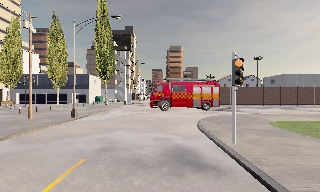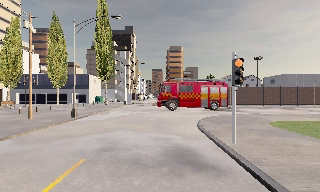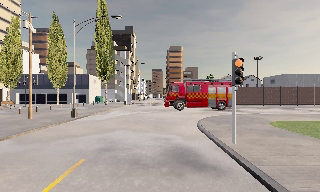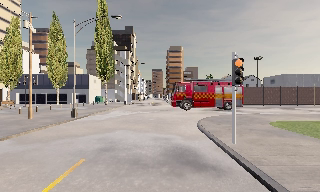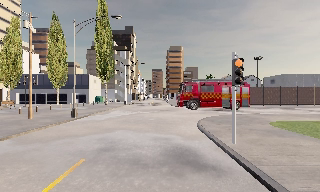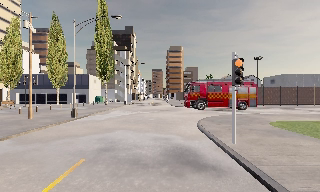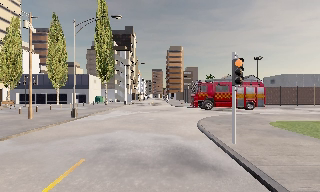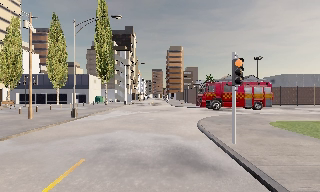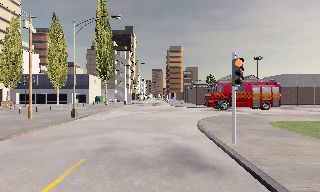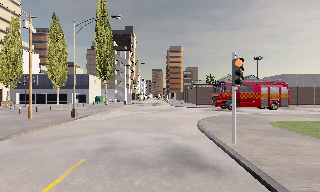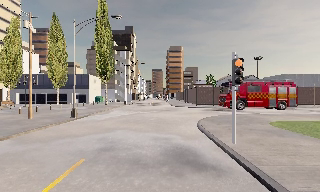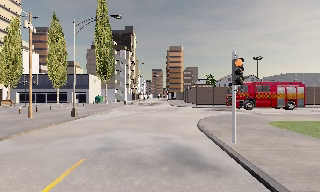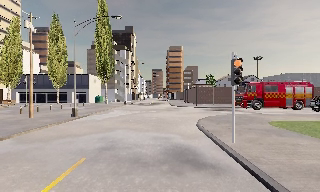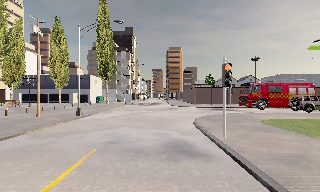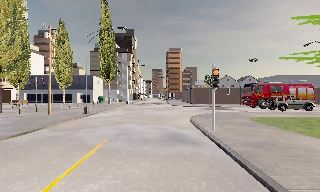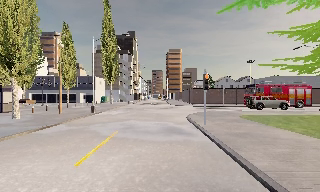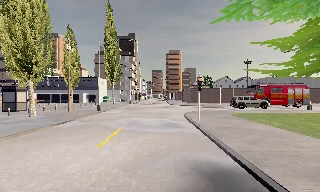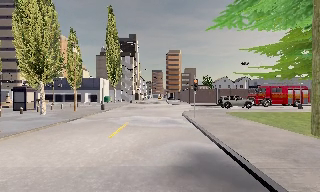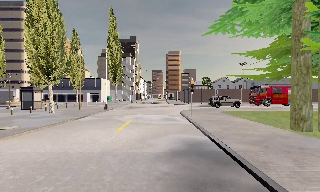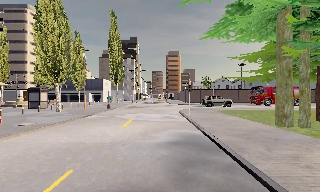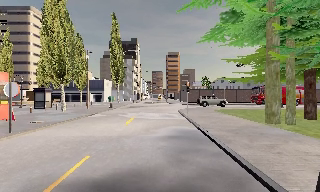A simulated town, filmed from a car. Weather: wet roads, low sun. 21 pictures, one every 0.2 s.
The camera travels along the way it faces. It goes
backward.
0.0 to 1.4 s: The camera keeps its place and its aim.
1.4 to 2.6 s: The camera travels backward, about 1 m, so what stands in front gets smaller. It gains speed.
2.6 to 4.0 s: The camera travels backward, about 8 m, so what stands in front gets smaller.
The film runs backward here.
